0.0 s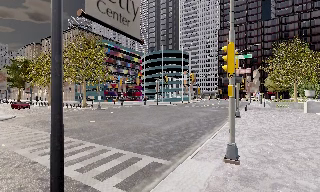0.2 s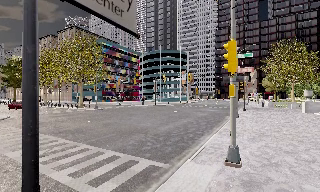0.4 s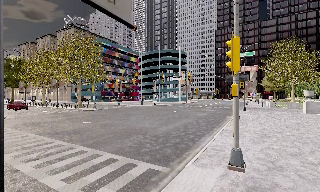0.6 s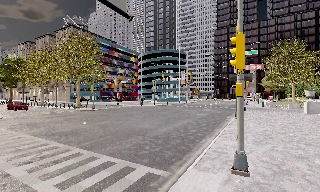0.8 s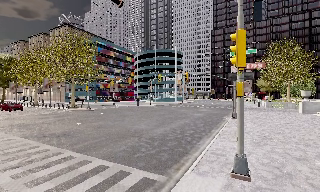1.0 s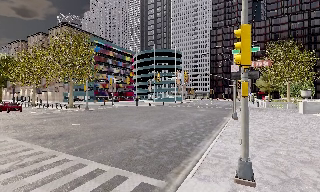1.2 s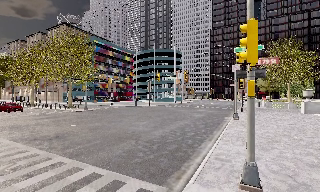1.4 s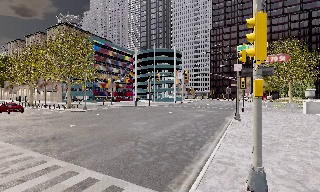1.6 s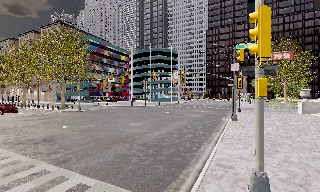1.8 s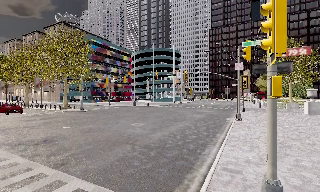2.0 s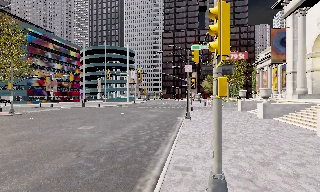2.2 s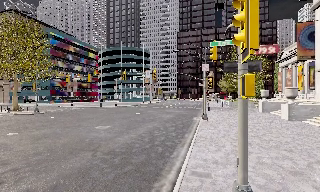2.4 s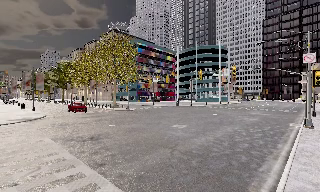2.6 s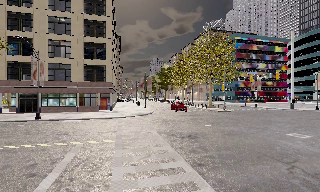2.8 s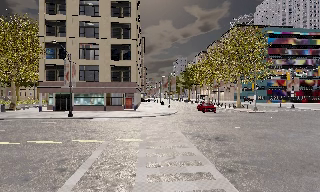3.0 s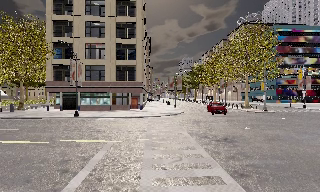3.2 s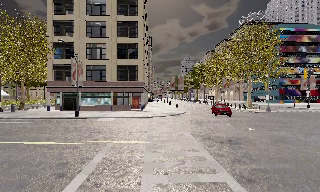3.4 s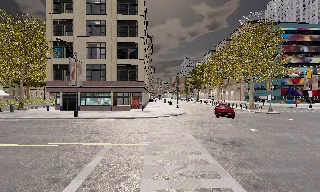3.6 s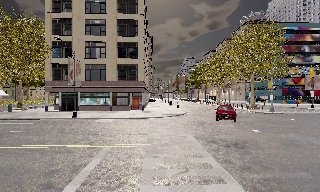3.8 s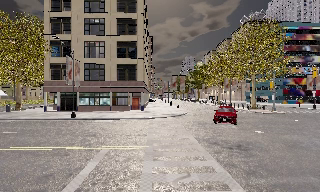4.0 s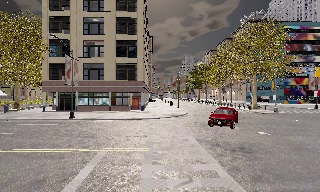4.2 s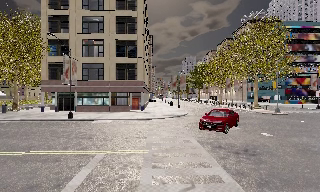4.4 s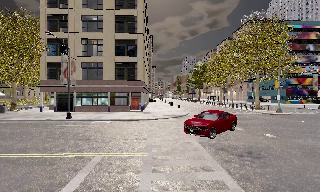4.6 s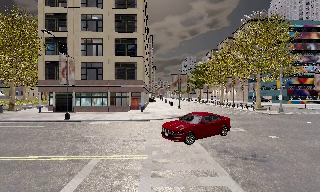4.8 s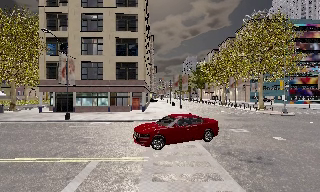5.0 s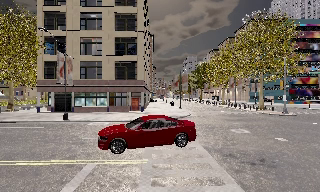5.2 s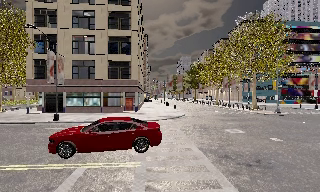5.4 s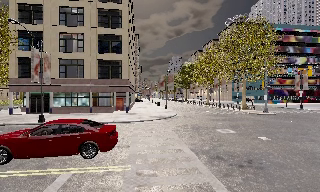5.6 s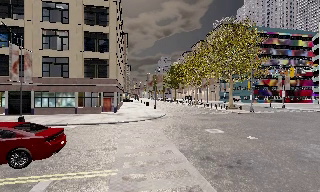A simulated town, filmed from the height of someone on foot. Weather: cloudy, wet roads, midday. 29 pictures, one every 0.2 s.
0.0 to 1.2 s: The camera travels forward, about 2 m, so what stands in front looms larger.
1.2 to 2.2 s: The camera swings to its right by about 10 degrees, and the scene slides to the left. It travels forward, about 1.5 m, so what stands in front looms larger.
2.2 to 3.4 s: The camera pans to its left, which is counterclockwise from overhead, by about 70 degrees. It travels forward, about 2 m.
3.4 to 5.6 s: The camera travels forward, about 3 m, so what stands in front looms larger.
The film runs forward here.
